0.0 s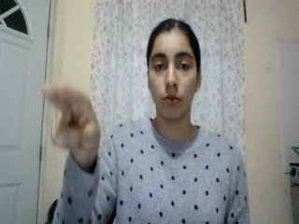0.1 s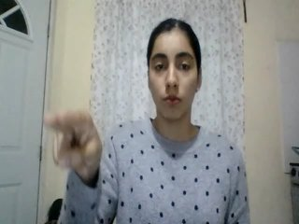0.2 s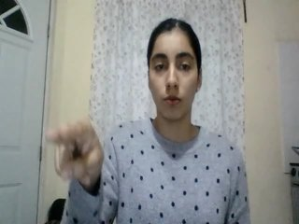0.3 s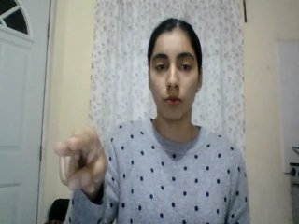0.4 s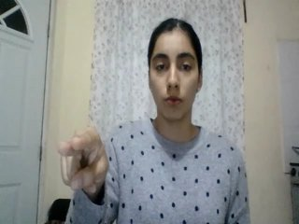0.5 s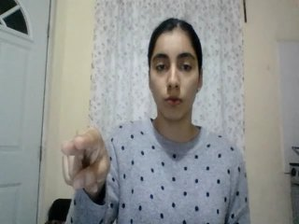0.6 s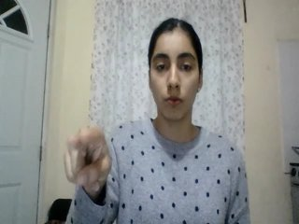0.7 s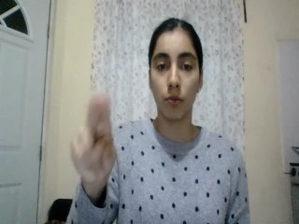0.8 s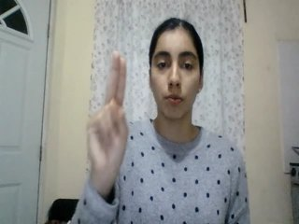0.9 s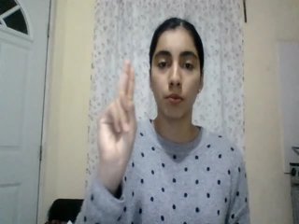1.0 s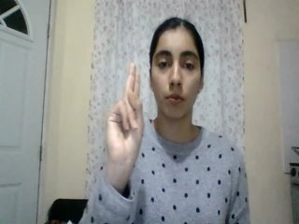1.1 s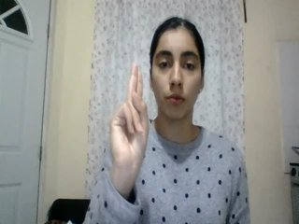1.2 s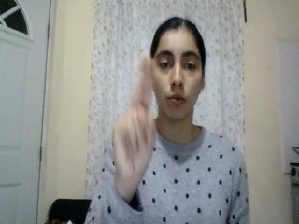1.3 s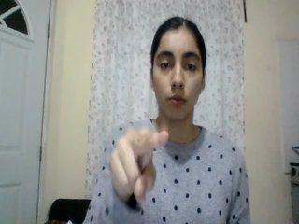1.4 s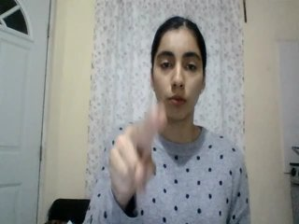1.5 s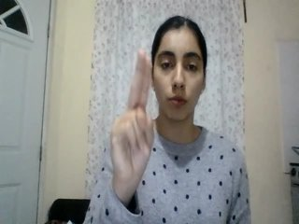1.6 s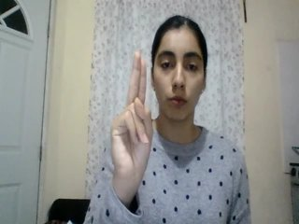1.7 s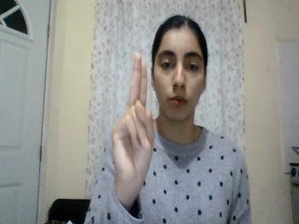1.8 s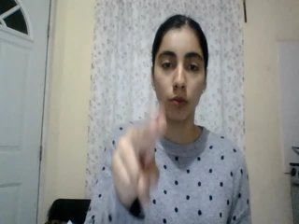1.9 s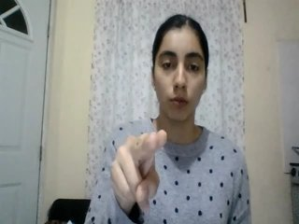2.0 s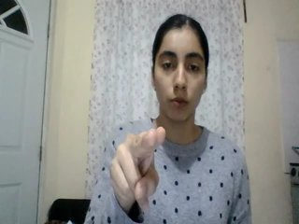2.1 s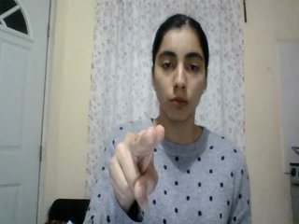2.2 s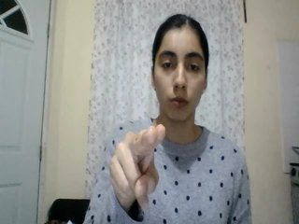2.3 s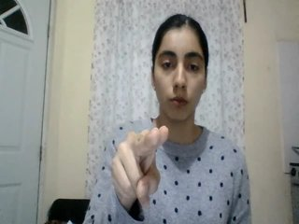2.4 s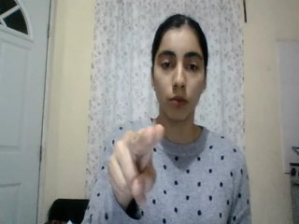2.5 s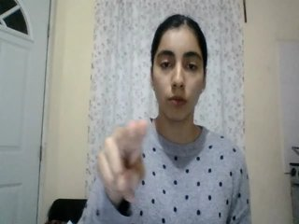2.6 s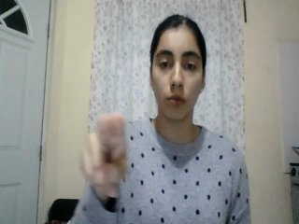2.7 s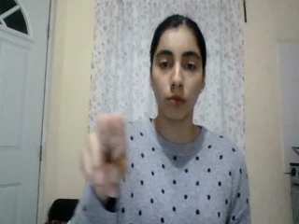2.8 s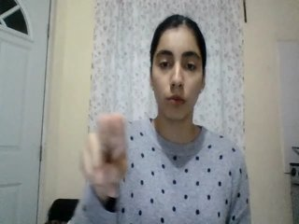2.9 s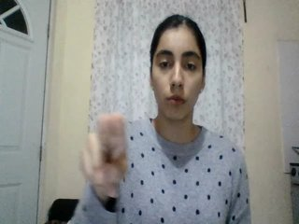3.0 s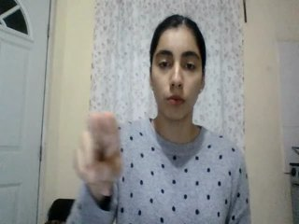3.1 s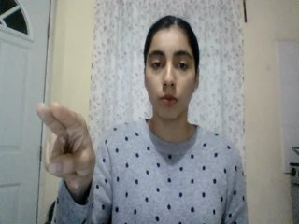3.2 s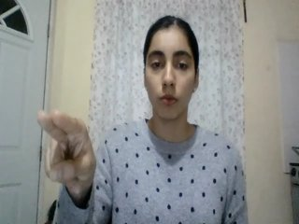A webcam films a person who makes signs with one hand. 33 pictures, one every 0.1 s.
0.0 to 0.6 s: Pointing with two fingers.
0.7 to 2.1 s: Double click with two fingers.
2.2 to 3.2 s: Pointing with two fingers.
